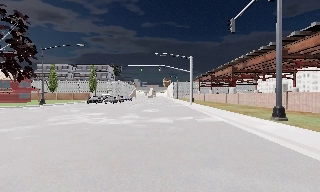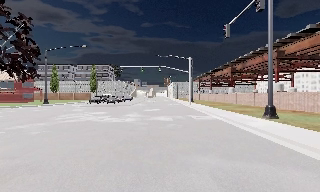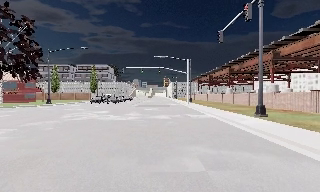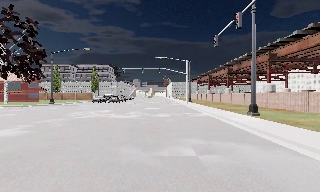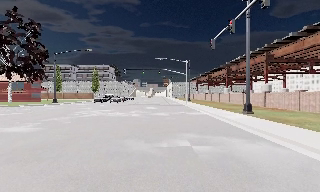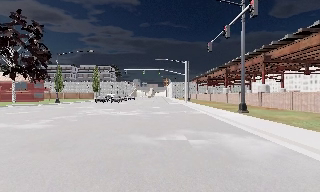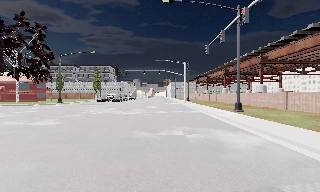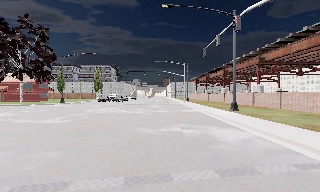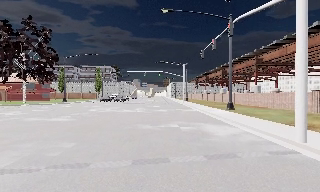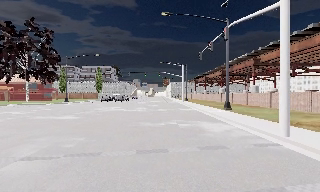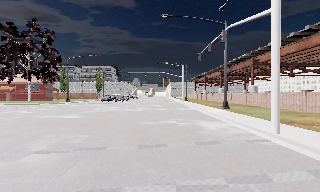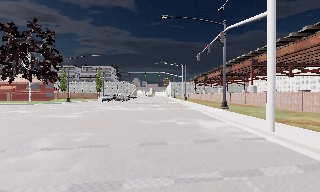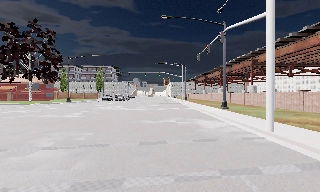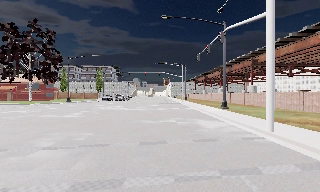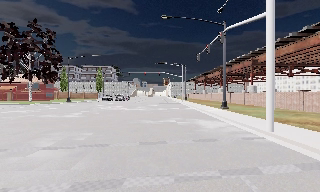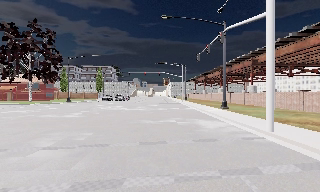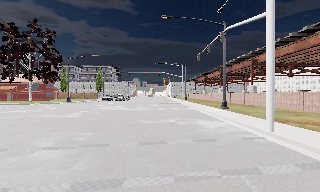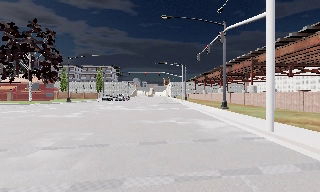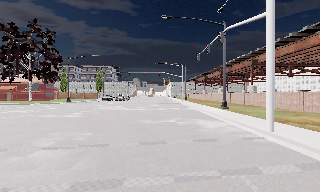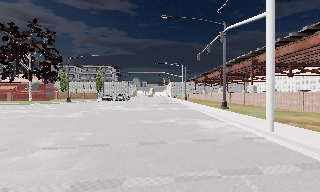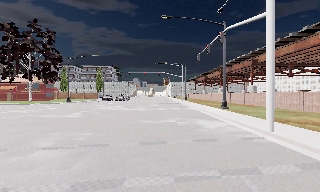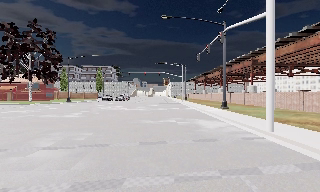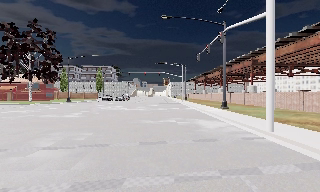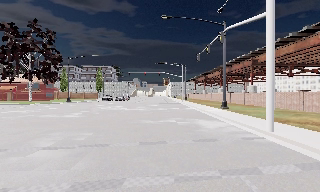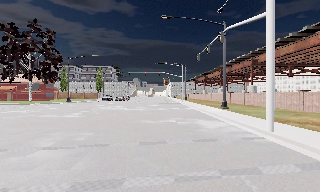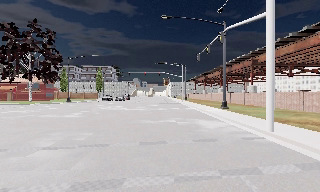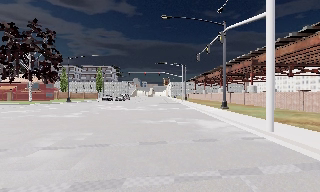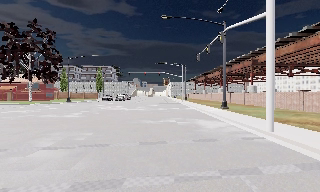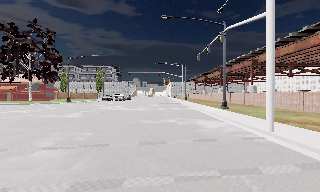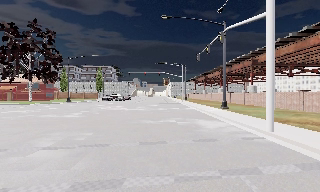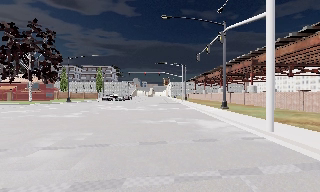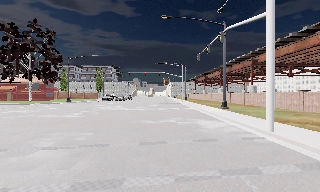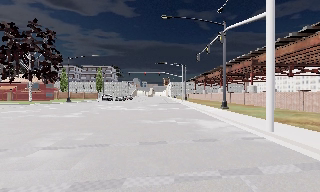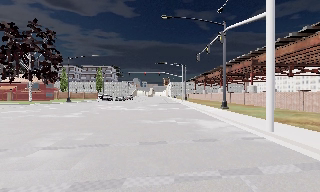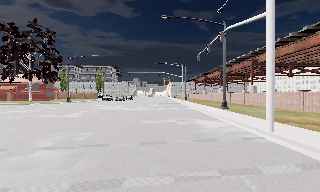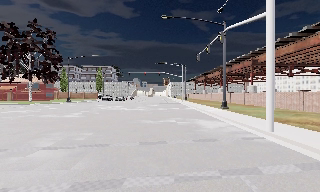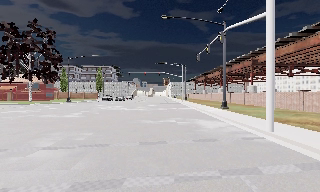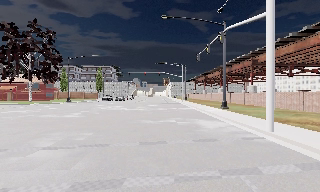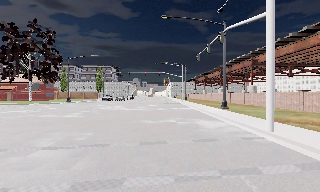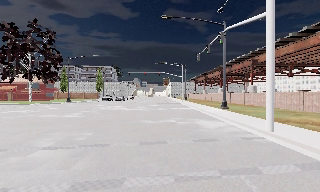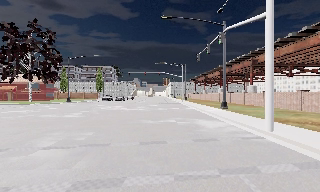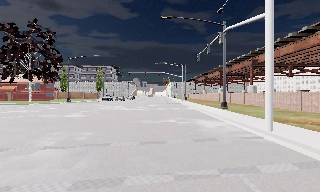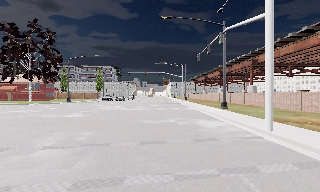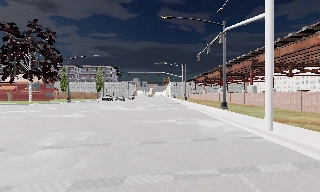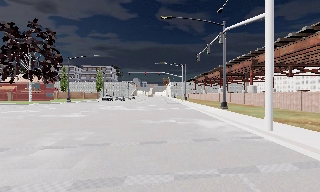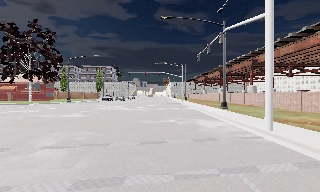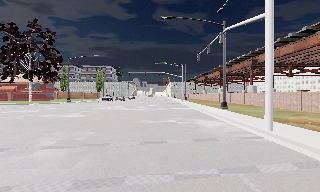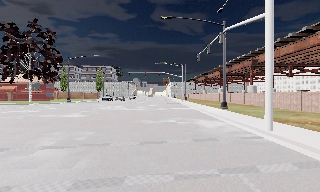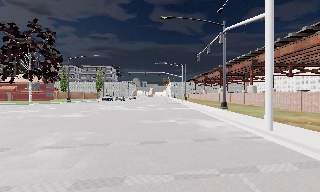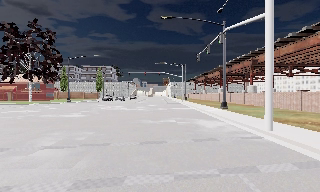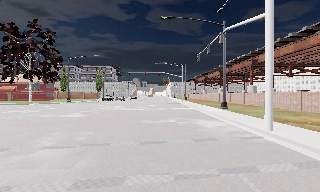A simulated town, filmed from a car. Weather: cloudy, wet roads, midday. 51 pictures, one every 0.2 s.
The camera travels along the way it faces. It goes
backward.
0.0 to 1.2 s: The camera travels backward, about 5 m, so what stands in front gets smaller.
1.2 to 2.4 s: The camera travels backward, about 3.5 m, so what stands in front gets smaller. It loses speed.
2.4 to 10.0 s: The camera keeps its place and its aim.
The film runs backward here.
